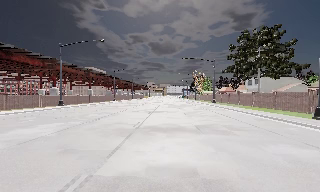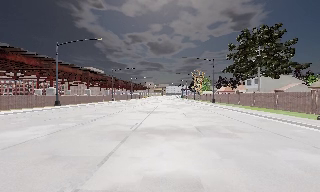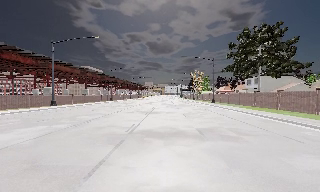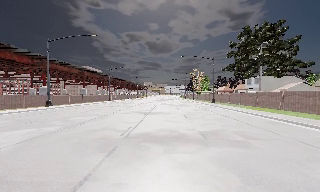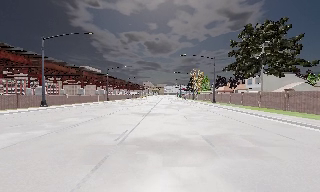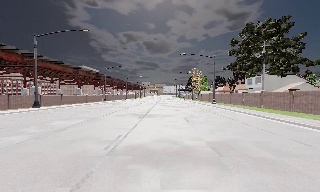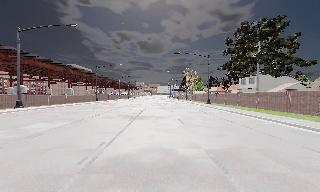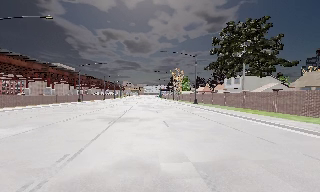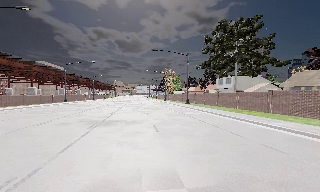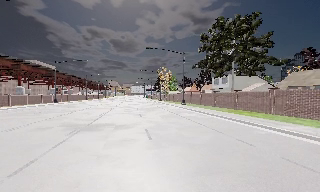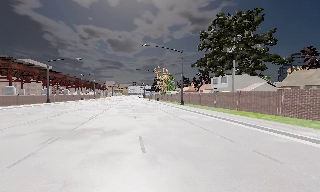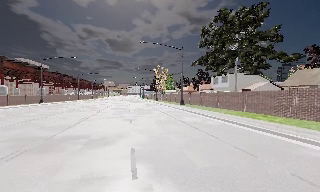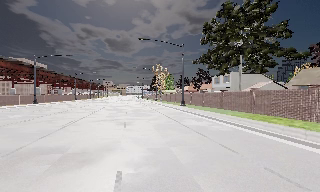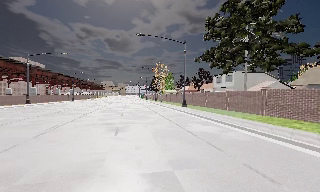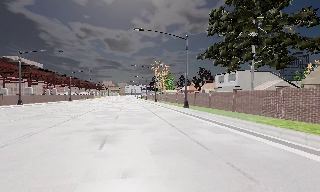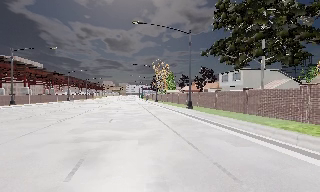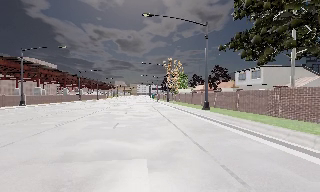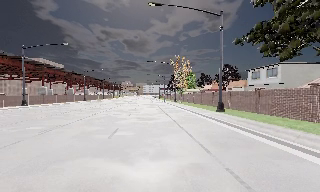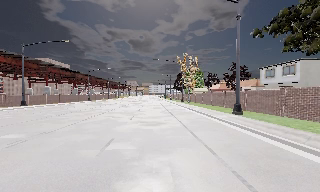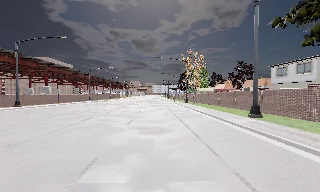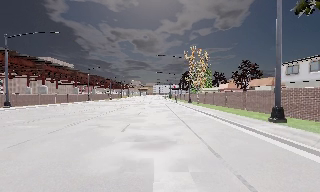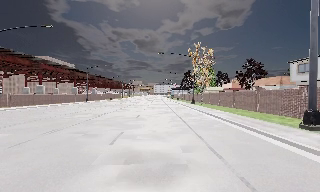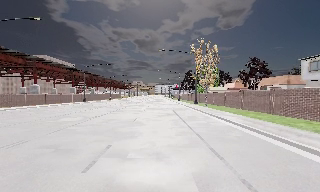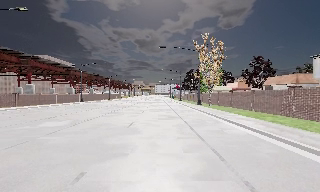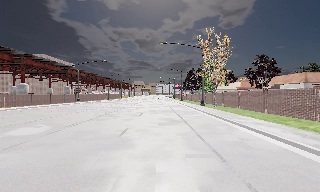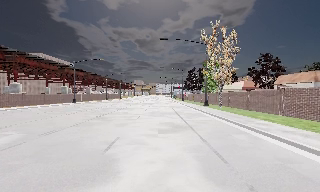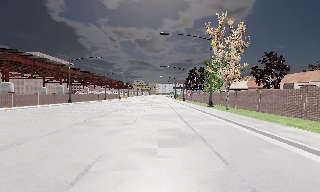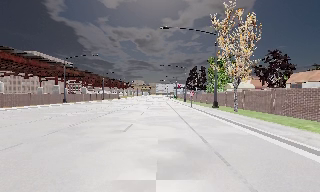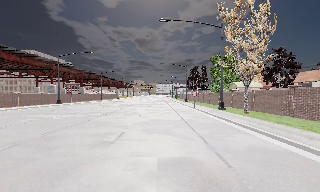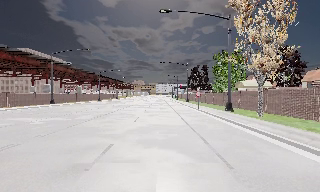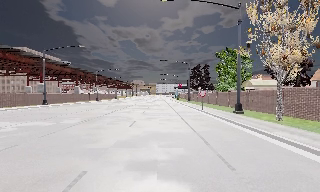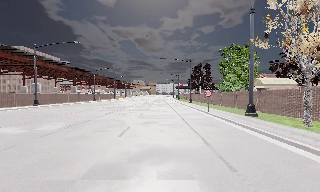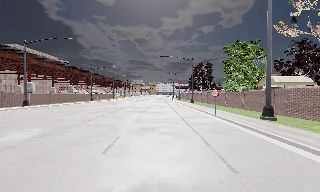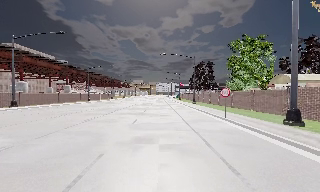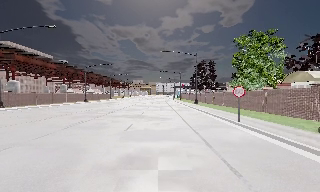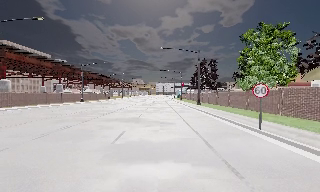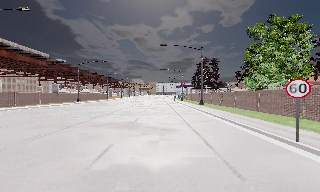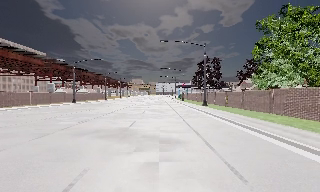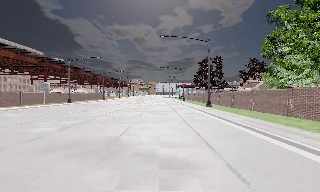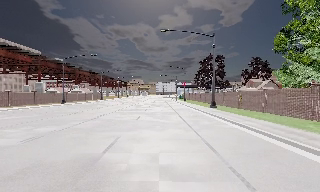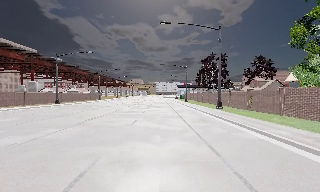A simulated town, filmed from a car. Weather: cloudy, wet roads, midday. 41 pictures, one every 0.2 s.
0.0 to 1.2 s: The camera travels forward, about 5 m, so what stands in front looms larger. It gains speed.
1.2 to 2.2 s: The camera pans to its right, which is clockwise from overhead, by about 10 degrees. It travels forward, about 7 m, so what stands in front looms larger.
2.2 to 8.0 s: The scene slides to the right, as the camera pans about 10 degrees to its left. It travels forward, about 60 m, so what stands in front looms larger.
The film runs forward here.
